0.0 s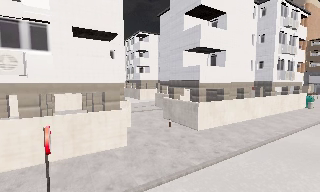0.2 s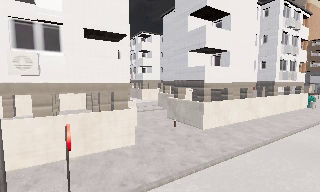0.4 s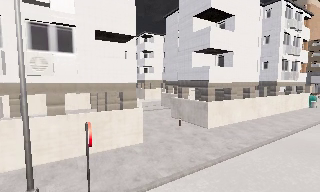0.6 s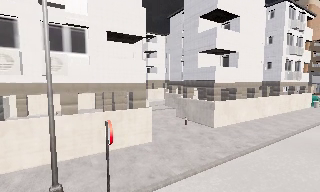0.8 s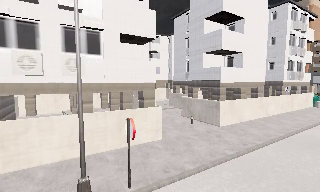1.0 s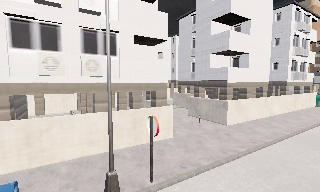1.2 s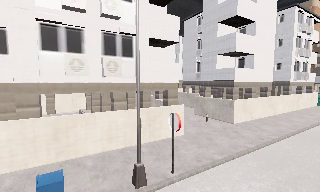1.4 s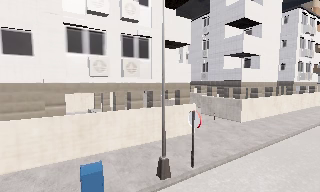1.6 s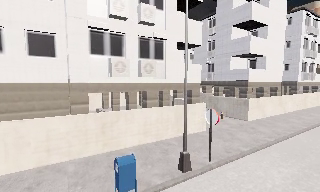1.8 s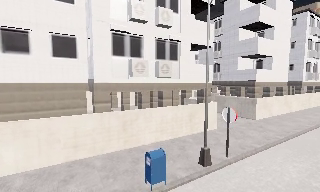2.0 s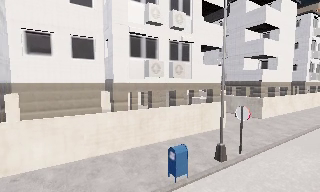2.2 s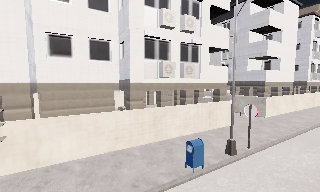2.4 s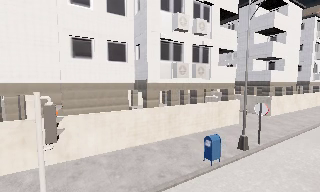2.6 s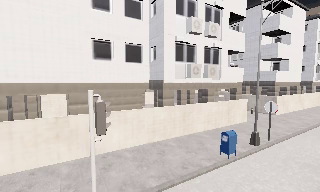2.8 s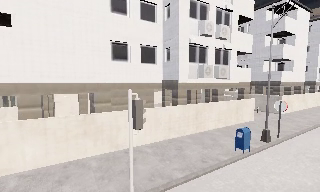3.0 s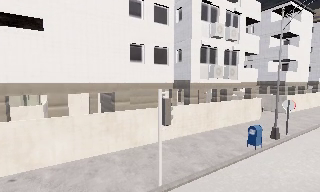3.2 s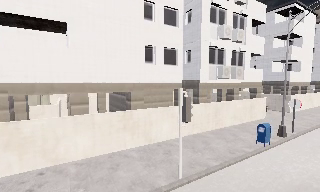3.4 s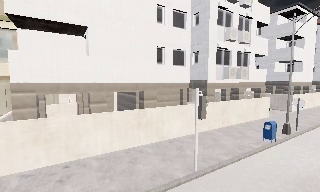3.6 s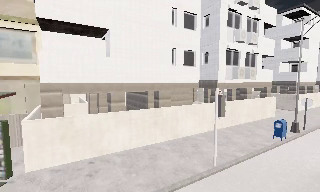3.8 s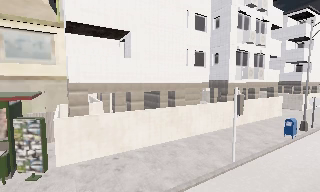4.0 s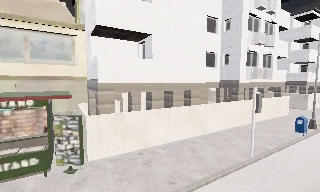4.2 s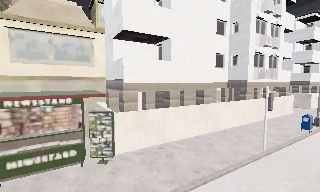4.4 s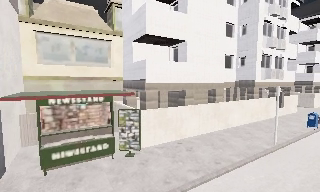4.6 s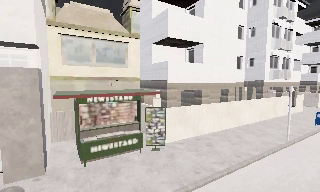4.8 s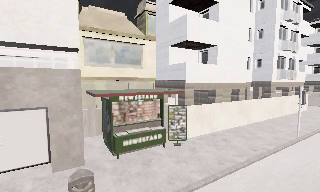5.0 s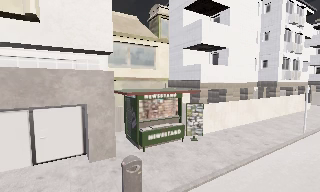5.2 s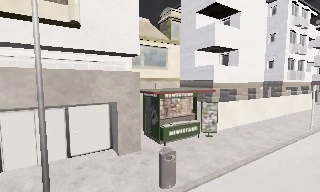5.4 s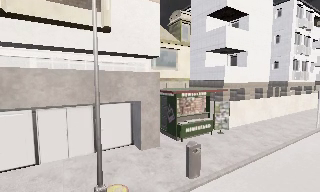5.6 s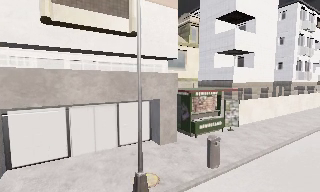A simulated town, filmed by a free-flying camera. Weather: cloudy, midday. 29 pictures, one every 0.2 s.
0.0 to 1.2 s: The camera travels to its left and backward, about 3.5 m, so close, fixed things drift to the right. It gains speed.
1.2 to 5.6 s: The camera travels to its left and backward, about 25 m, so close, fixed things drift to the right.
The film runs backward here.
